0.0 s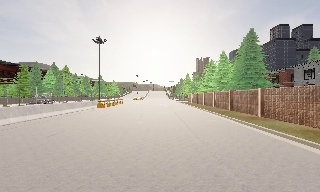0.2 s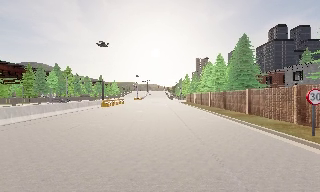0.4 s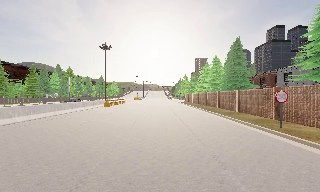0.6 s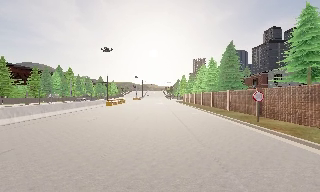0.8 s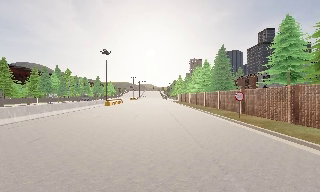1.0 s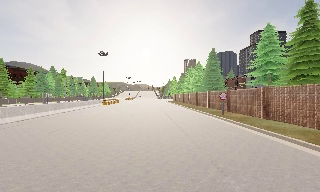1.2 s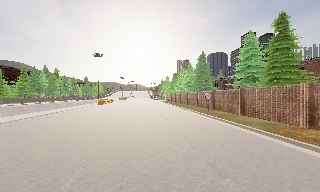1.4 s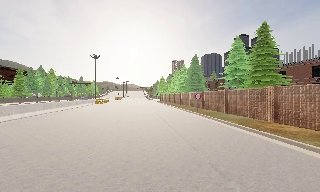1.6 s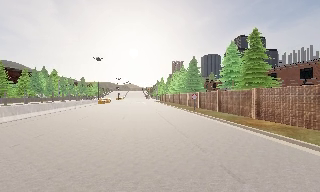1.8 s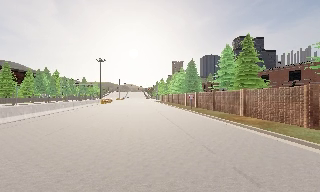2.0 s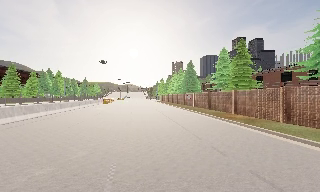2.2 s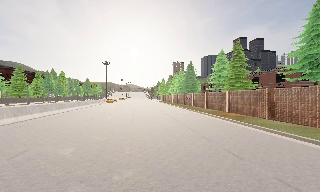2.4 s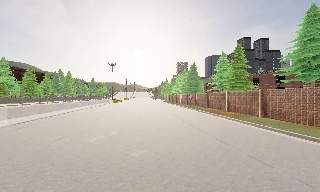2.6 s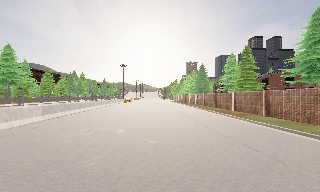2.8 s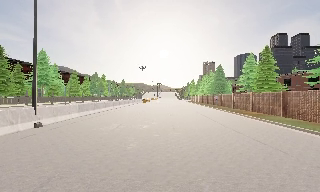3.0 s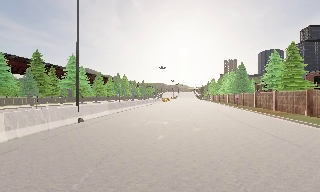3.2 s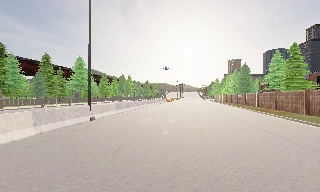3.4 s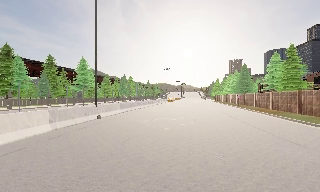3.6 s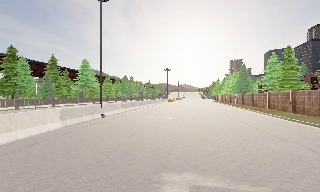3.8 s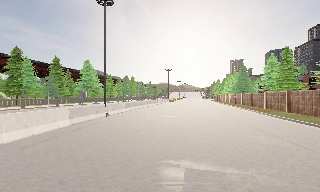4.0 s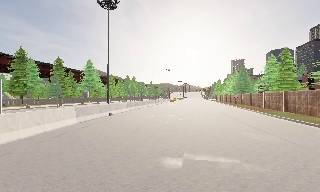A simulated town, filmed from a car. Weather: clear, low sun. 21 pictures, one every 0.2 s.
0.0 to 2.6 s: The camera travels backward, about 25 m, so what stands in front gets smaller.
2.6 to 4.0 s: The scene slides to the right, as the camera pans about 15 degrees to its left. It travels backward, about 7 m, so what stands in front gets smaller. It loses speed.
The film runs backward here.
